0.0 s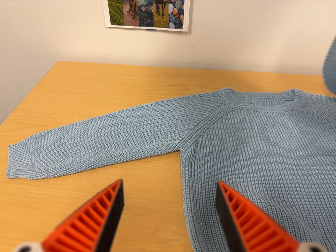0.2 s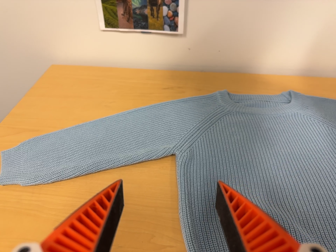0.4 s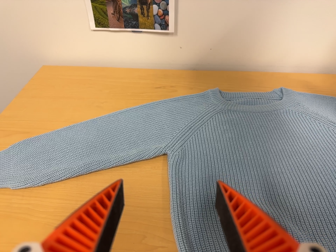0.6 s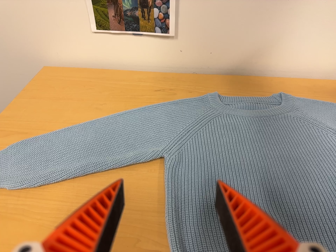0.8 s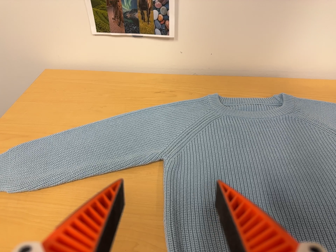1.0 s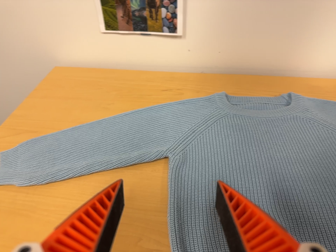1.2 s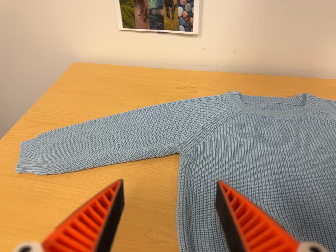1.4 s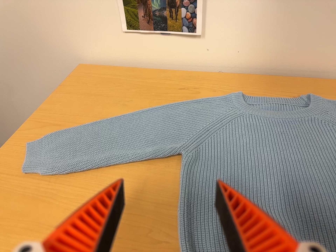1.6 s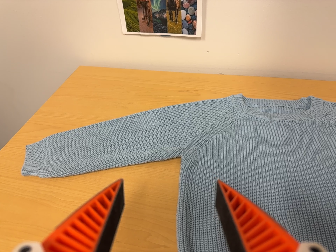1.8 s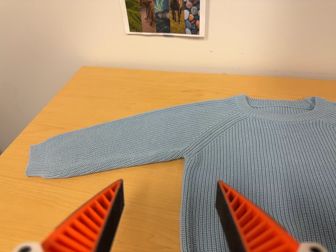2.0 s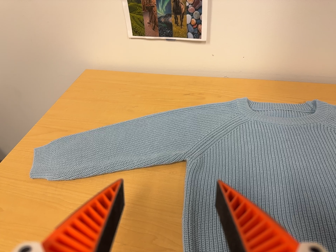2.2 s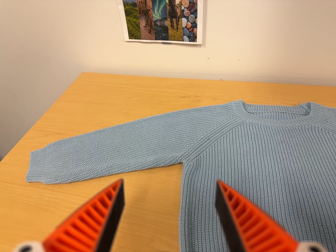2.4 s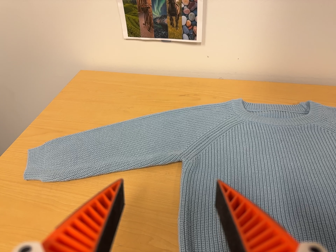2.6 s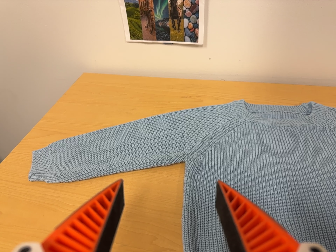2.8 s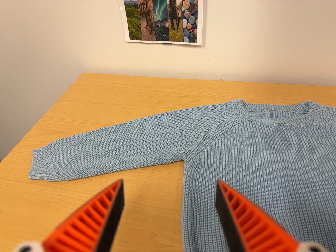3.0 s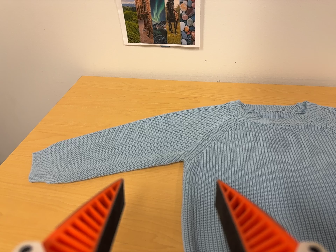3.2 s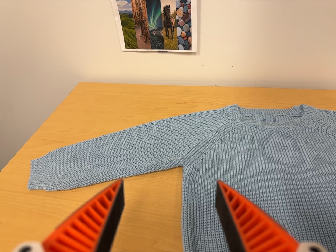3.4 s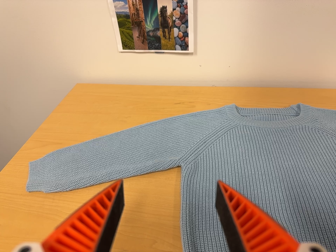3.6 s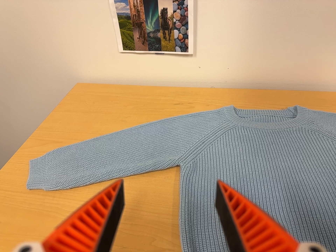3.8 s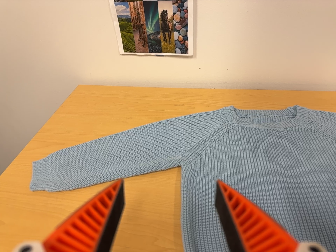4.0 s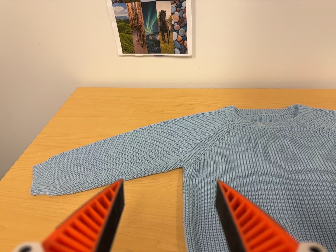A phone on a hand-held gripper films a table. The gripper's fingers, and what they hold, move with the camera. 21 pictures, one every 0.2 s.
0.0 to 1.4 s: The camera travels to its right, about 5 cm.
1.4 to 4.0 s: The camera shifts only a little, or ends up much as it began.
The film runs backward here.
